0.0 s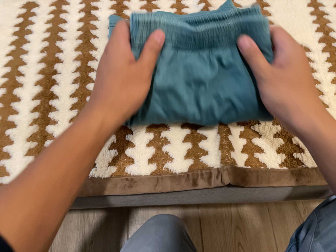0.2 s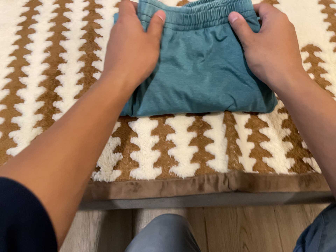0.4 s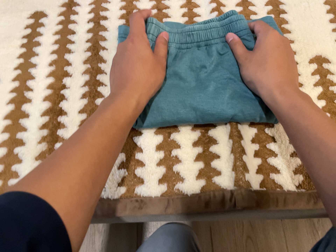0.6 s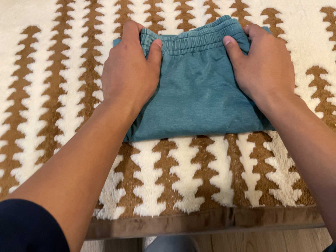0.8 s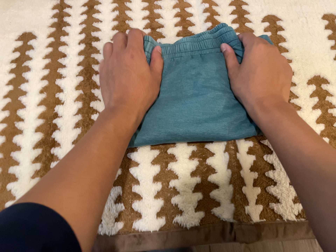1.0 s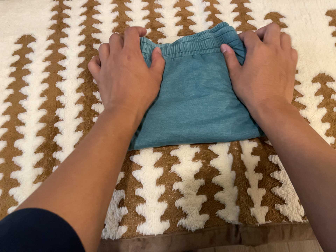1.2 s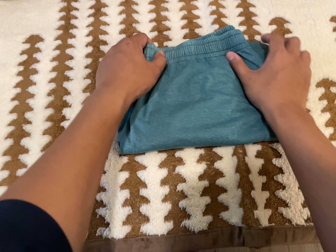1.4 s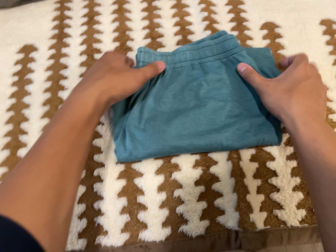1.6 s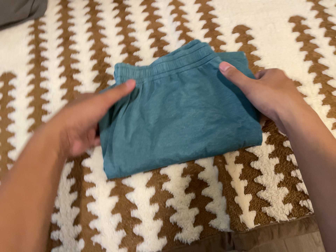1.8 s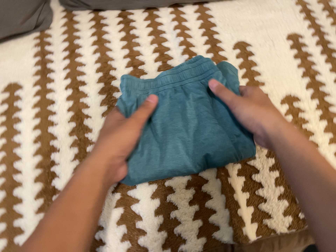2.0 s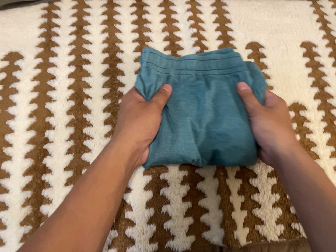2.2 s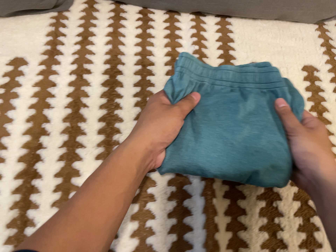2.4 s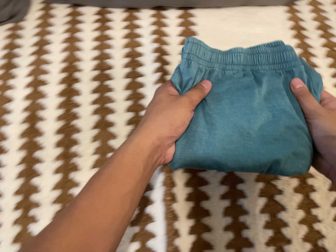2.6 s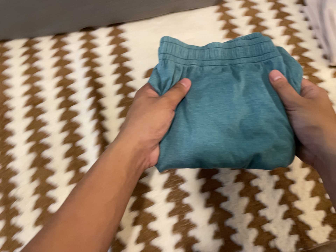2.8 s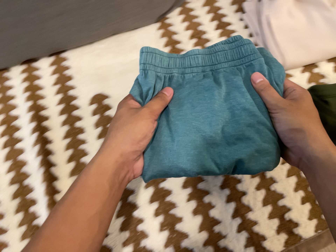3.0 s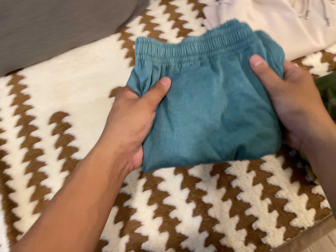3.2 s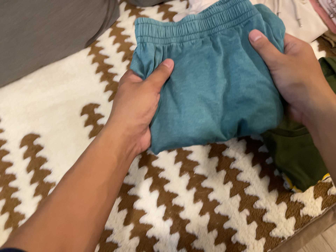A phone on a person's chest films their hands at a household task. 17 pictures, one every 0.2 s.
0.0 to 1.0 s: The camera travels toward the top of its view, about 10 cm, so close, fixed things drift downward.
1.0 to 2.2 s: The camera shifts only a little, or ends up much as it began.
2.2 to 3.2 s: The camera travels to its right and toward the top of its view, about 38 cm, so close, fixed things drift to the left. It rolls about its line of sight by about 30 degrees, and the scene rotates counterclockwise.
The film runs forward here.
